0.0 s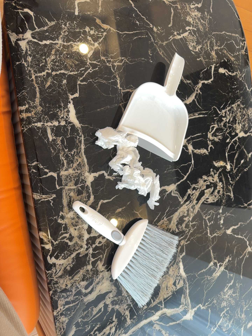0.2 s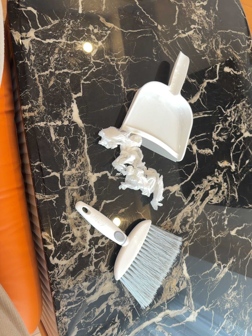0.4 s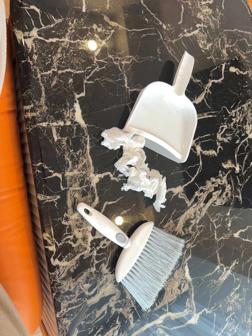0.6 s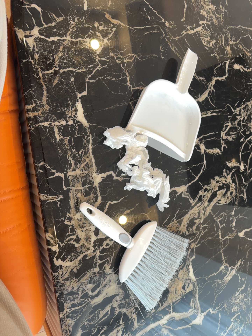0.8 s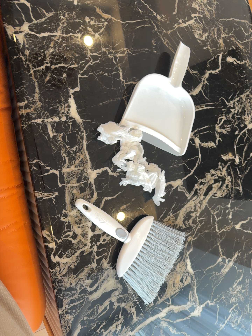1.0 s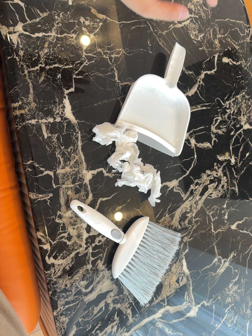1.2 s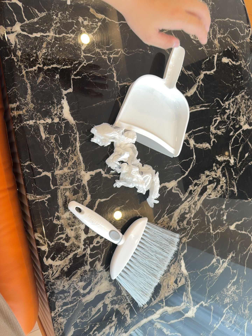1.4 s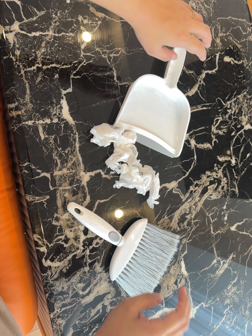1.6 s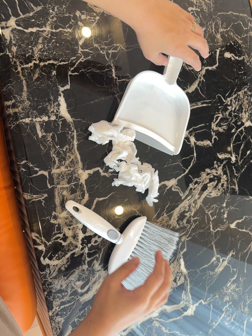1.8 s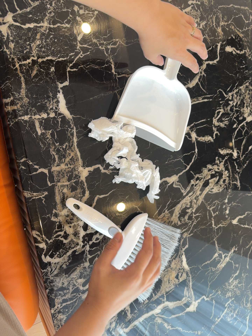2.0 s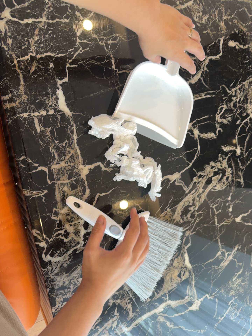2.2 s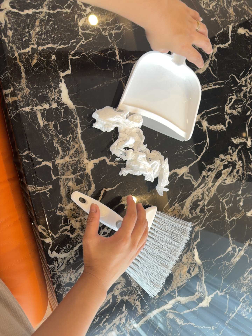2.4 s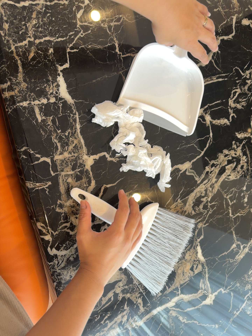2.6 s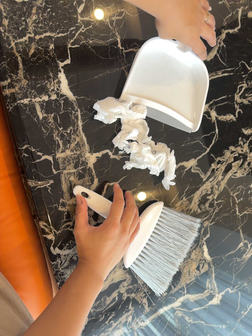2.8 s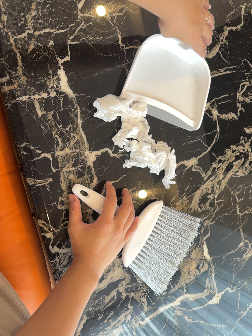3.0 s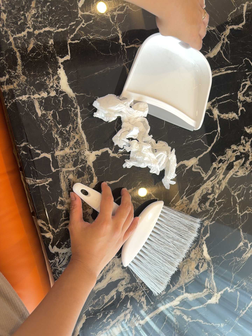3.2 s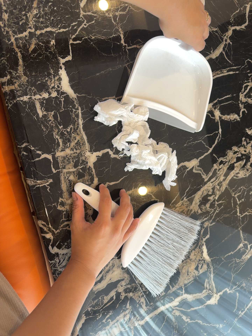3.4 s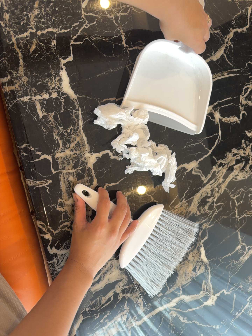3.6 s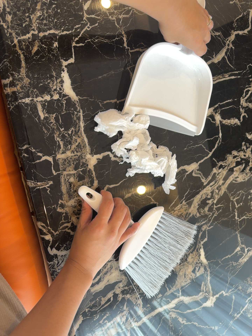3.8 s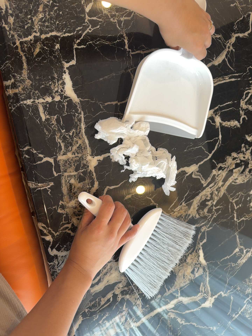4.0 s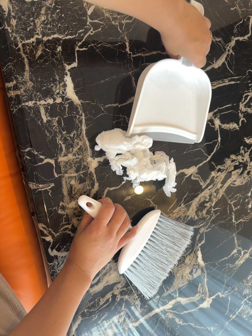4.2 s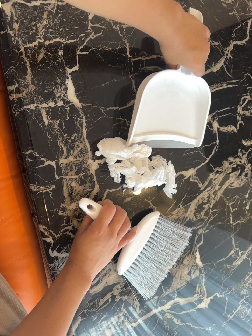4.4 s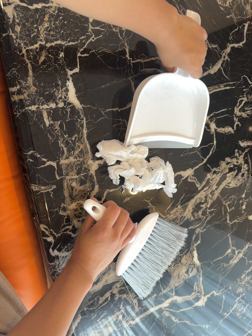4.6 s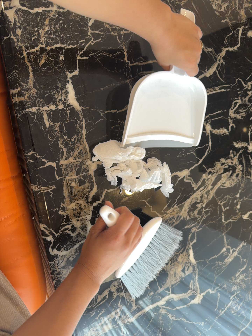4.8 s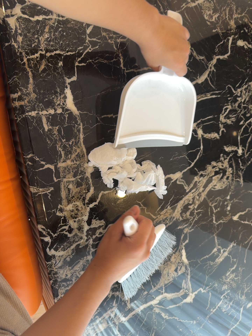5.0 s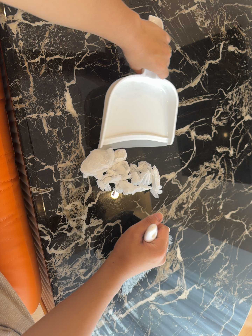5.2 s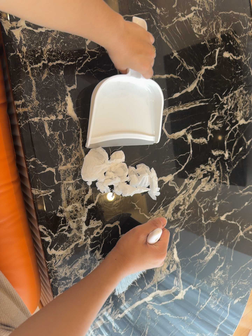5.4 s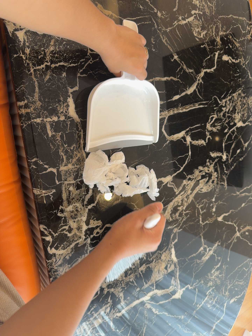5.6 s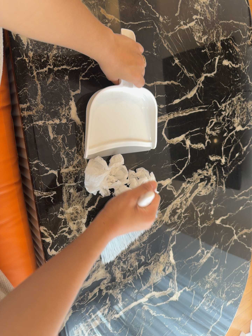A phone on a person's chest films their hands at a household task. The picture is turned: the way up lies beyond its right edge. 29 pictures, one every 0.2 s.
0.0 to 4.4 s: The camera's aim tips toward the bottom of its view by about 10 degrees.
4.4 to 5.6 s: The camera travels backward, about 7 cm, so what stands in front gets smaller.
The film runs forward here.
